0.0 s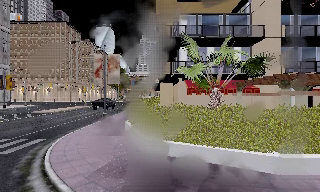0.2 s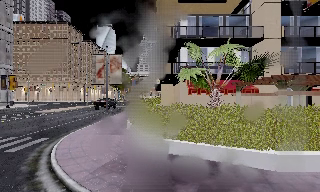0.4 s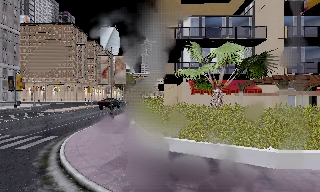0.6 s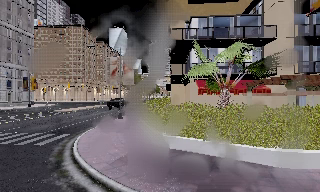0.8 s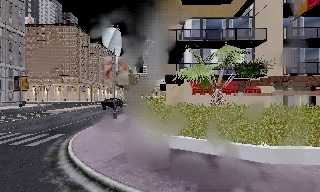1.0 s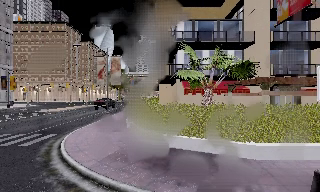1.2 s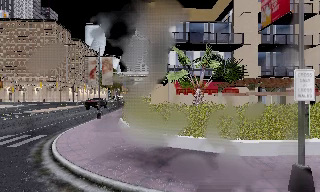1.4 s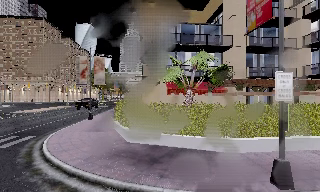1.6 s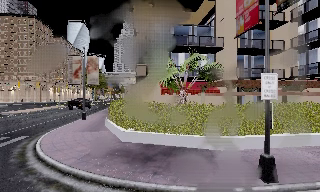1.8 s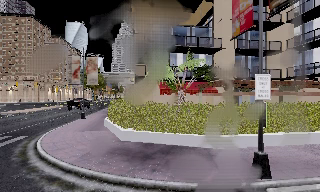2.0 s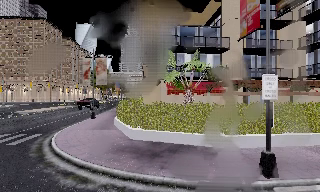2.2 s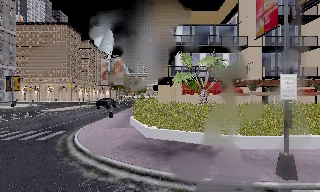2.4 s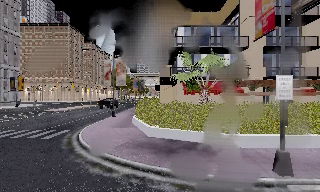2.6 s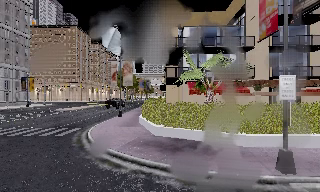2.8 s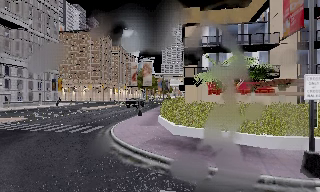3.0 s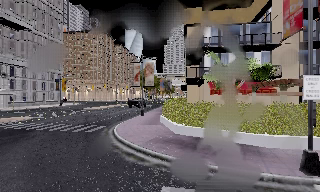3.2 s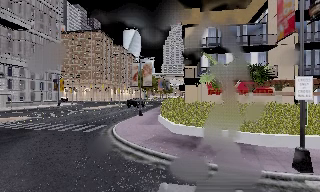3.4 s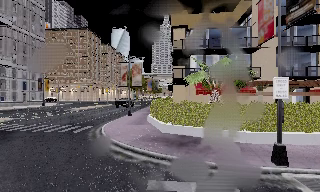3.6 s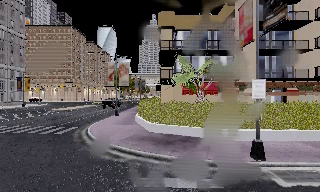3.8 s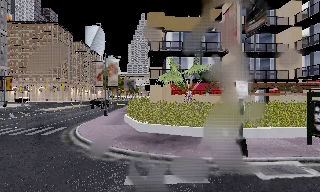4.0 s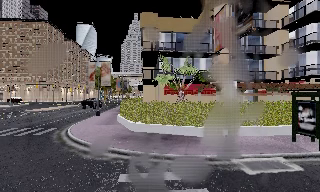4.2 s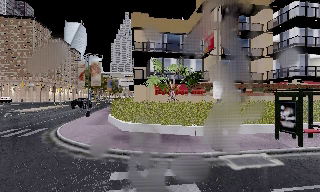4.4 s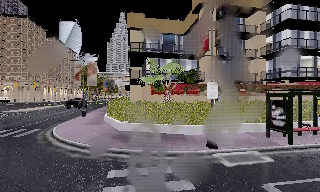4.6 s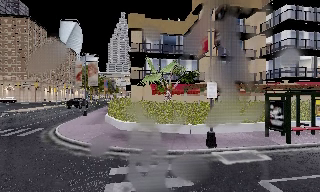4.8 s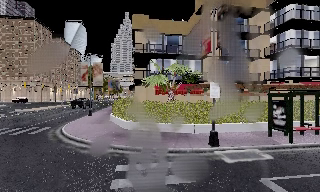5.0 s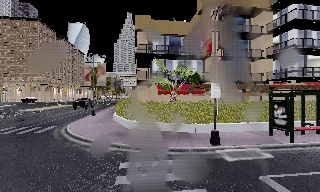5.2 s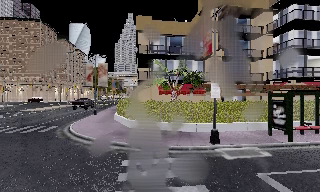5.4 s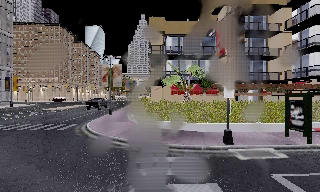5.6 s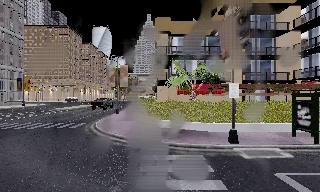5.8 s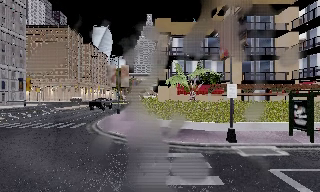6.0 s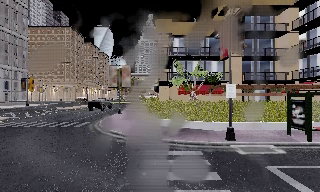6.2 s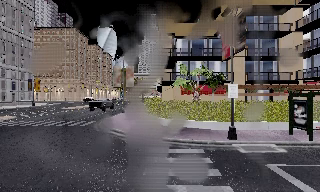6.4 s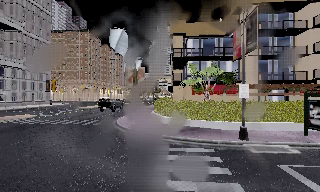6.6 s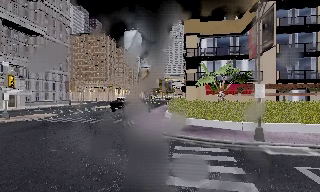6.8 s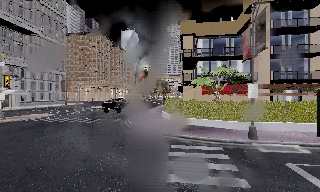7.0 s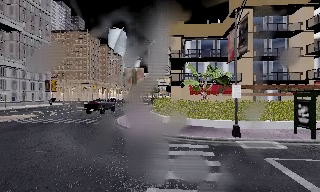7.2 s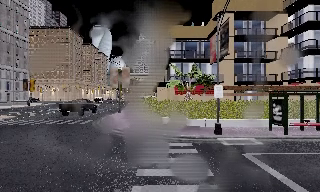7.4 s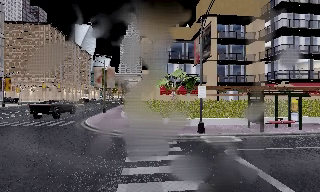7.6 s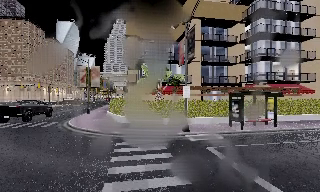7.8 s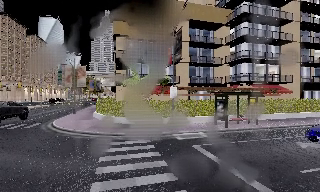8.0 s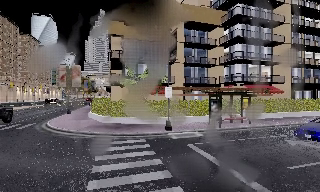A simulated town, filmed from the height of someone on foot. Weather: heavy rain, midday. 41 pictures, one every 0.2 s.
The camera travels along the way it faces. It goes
backward.
0.0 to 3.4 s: The camera travels backward, about 3.5 m, so what stands in front gets smaller.
3.4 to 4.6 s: The camera pans to its right, which is clockwise from overhead, by about 15 degrees. It travels backward, about 1 m, so what stands in front gets smaller.
4.6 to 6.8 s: The camera swings to its left by about 20 degrees, and the scene slides to the right. It travels backward, about 2.5 m, so what stands in front gets smaller.
6.8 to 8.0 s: The camera swings to its right by about 25 degrees, and the scene slides to the left. It travels backward, about 1 m, so what stands in front gets smaller.
The film runs backward here.
